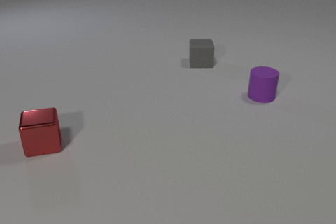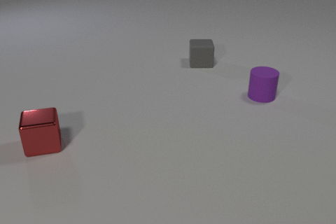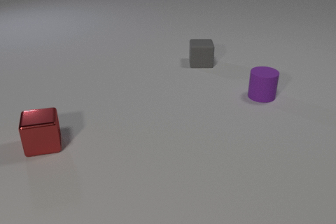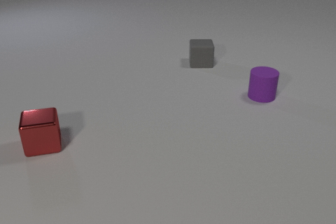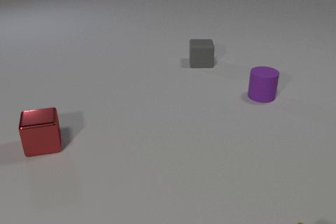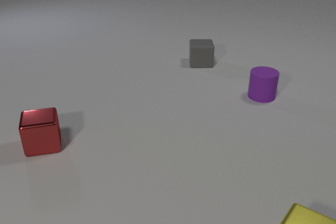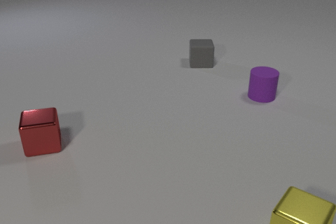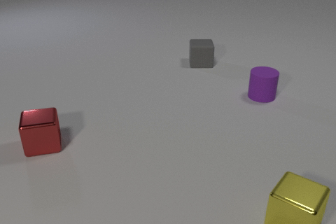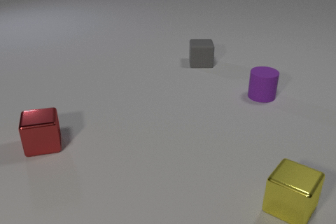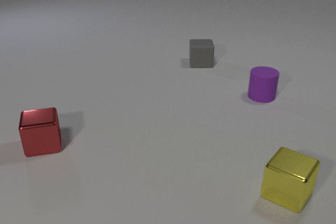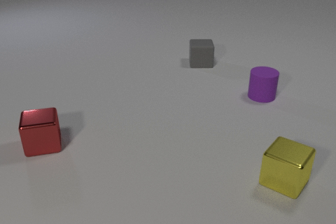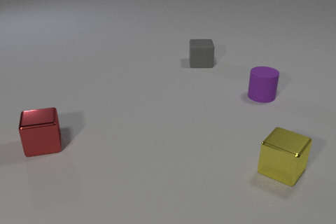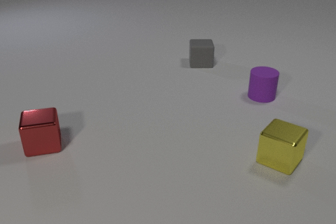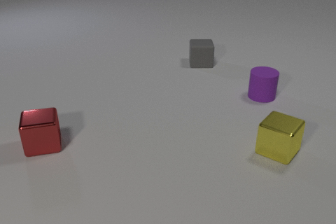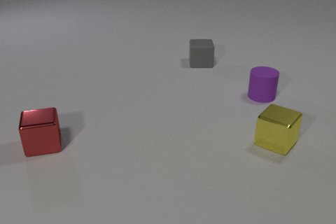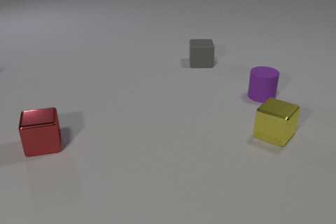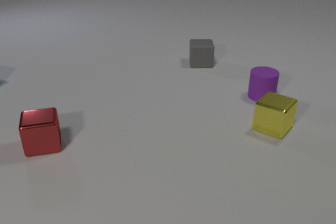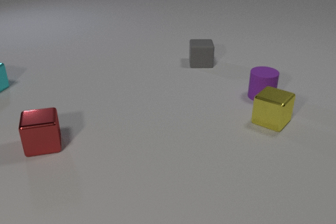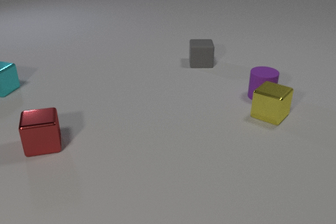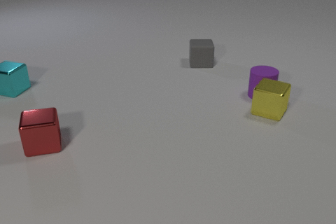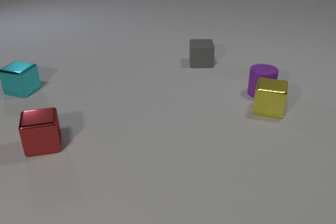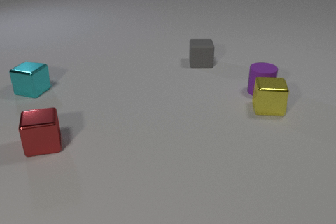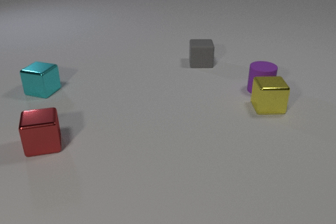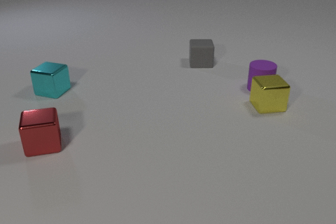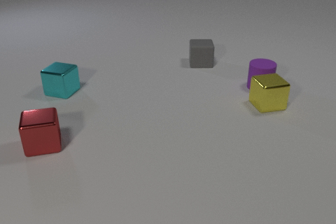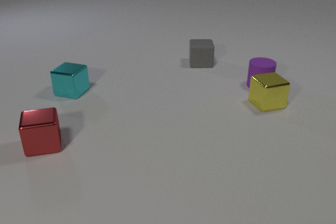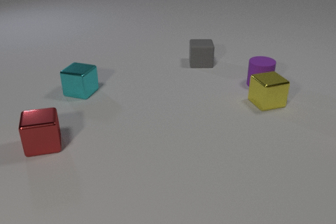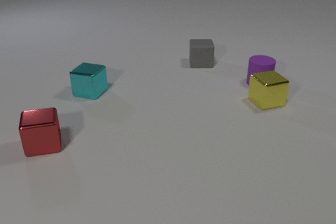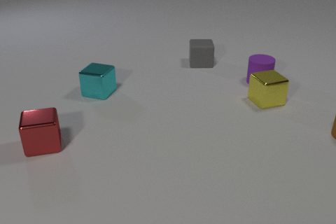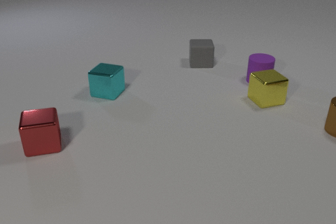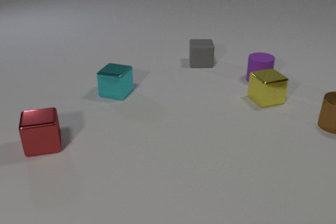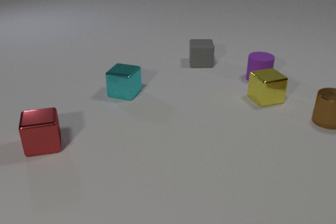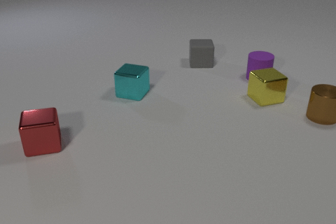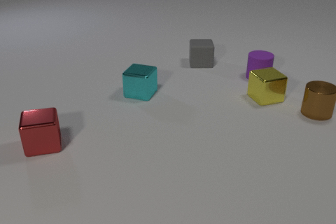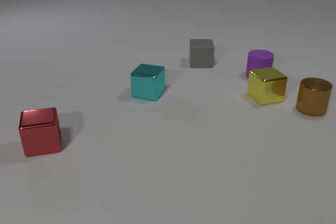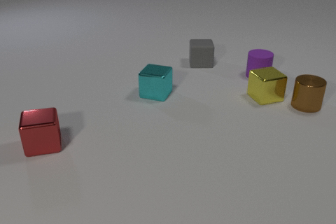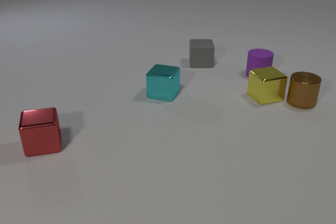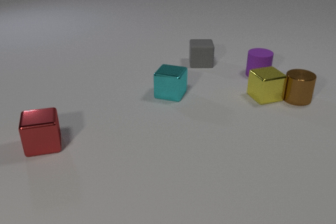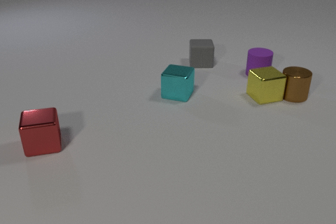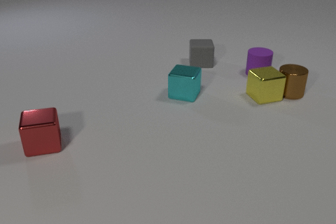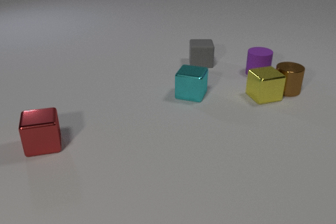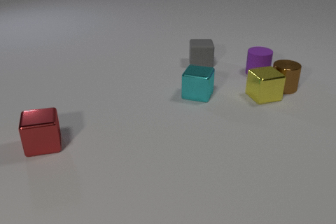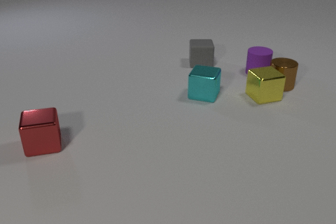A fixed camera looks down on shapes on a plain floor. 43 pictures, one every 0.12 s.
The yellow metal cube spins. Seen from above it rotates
counterclockwise.
The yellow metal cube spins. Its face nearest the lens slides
to the right.
0.00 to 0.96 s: The yellow metal cube comes in at the bottom edge, slides away from the camera.
0.96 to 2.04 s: The yellow metal cube slides away from the camera. The cyan metal cube comes in at the left edge, slides to the right.
2.04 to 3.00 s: The yellow metal cube slides away from the camera, spins counterclockwise seen from above by about 60 degrees, its near face sliding to the right. The purple rubber cylinder slides away from the camera. The cyan metal cube slides to the right and toward the camera. The yellow metal cube and the purple rubber cylinder collide.
3.00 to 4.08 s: The yellow metal cube slides away from the camera. The purple rubber cylinder slides away from the camera. The brown metal cylinder comes in at the right edge, slides away from the camera and to the left. The cyan metal cube slides to the right.
4.08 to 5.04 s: The purple rubber cylinder slides away from the camera. The brown metal cylinder slides away from the camera and to the left. The cyan metal cube slides to the right. The yellow metal cube and the brown metal cylinder collide.
What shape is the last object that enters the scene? cylinder.
How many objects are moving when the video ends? 3.
Are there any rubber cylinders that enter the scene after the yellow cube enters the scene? no.
